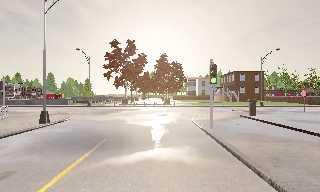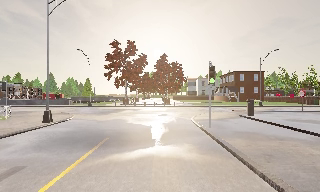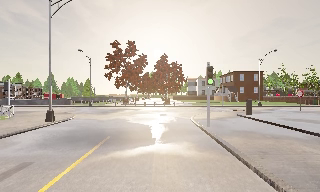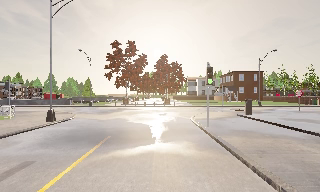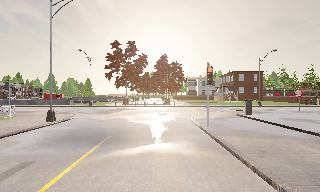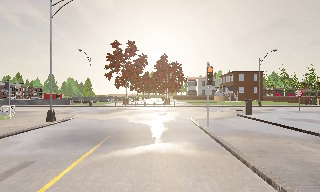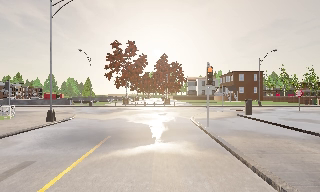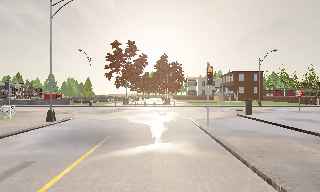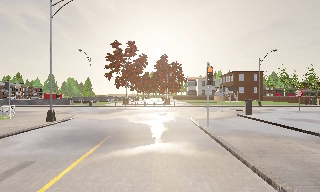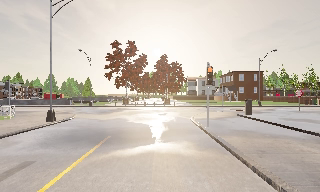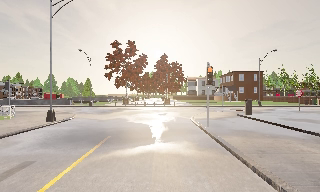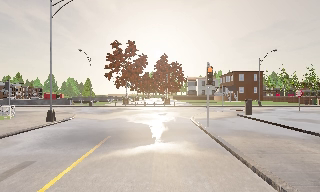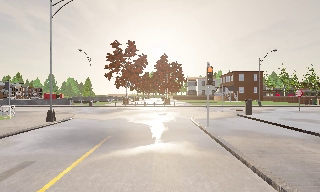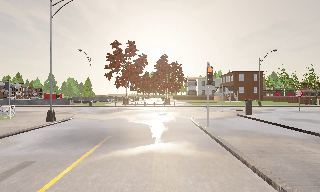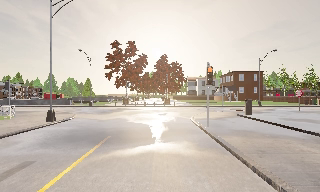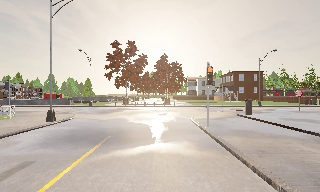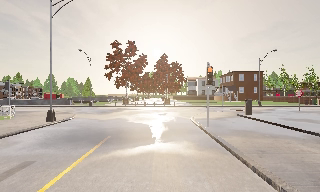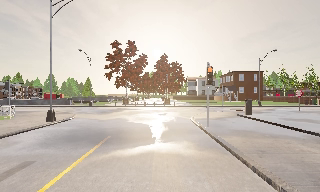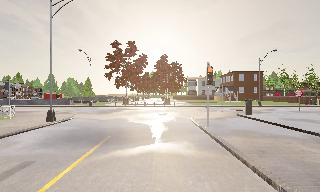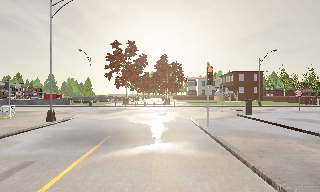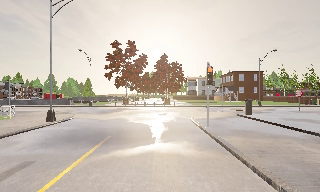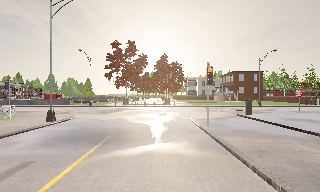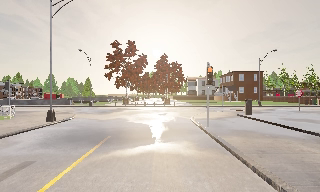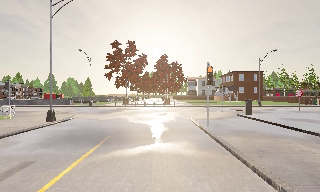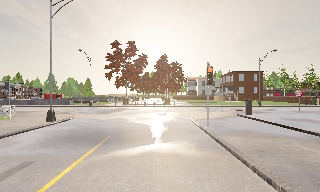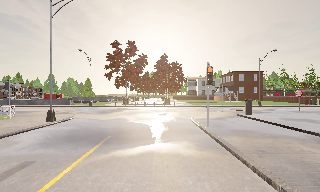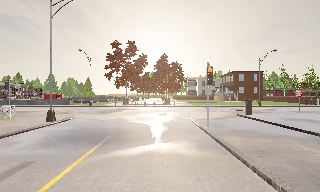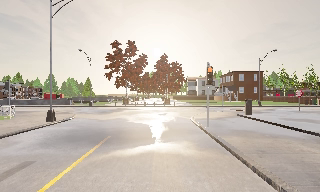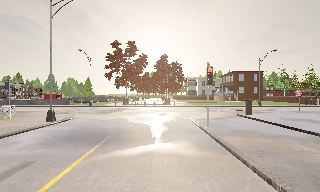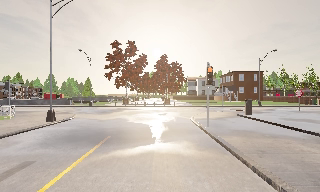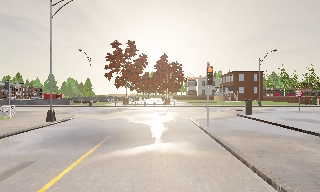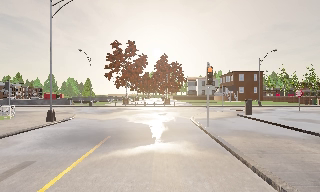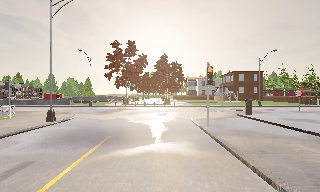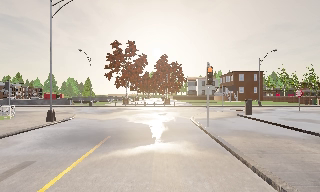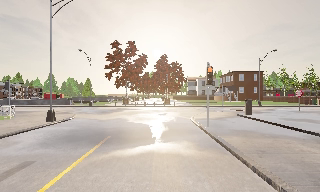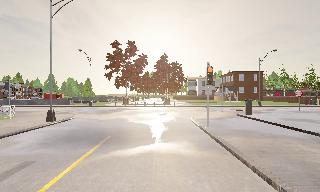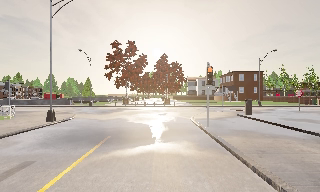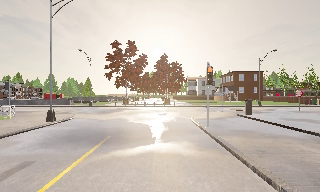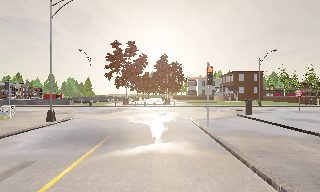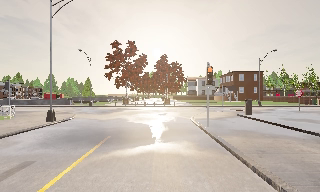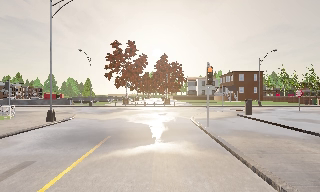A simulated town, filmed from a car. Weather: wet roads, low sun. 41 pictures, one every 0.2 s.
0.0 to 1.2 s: The camera travels backward, about 0.5 m, so what stands in front gets smaller. It loses speed.
1.2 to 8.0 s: The camera keeps its place and its aim.
The film runs backward here.
